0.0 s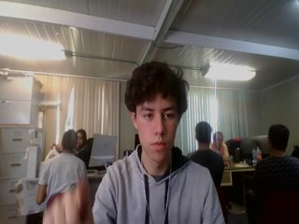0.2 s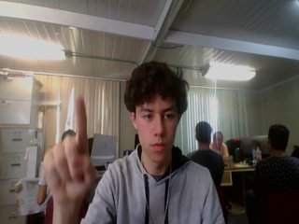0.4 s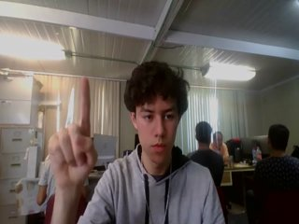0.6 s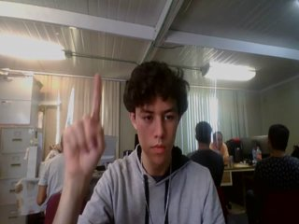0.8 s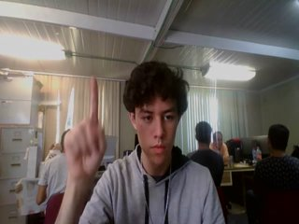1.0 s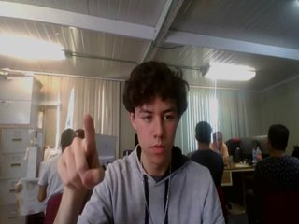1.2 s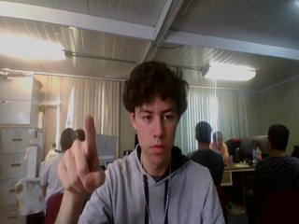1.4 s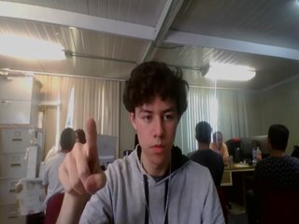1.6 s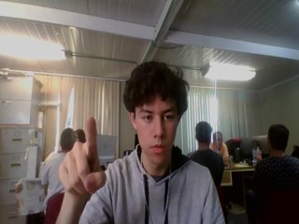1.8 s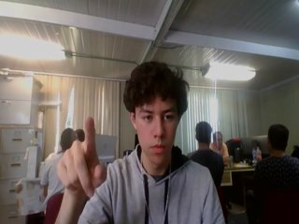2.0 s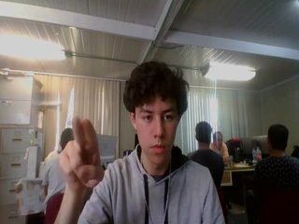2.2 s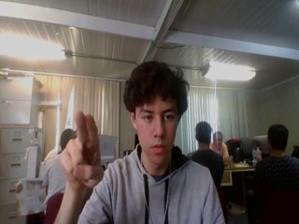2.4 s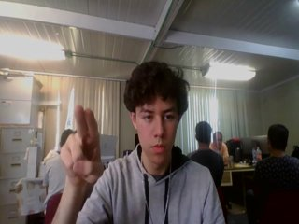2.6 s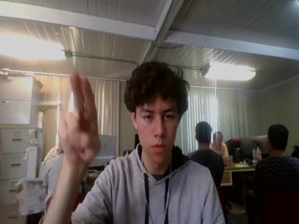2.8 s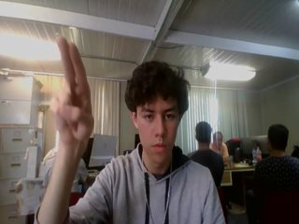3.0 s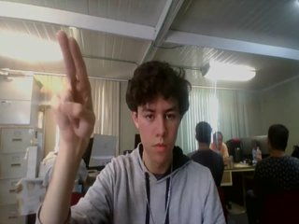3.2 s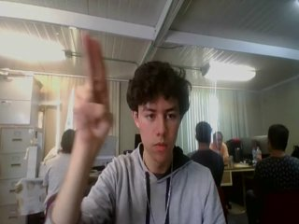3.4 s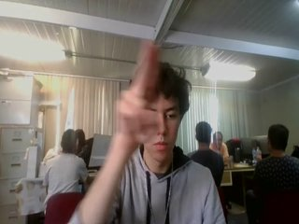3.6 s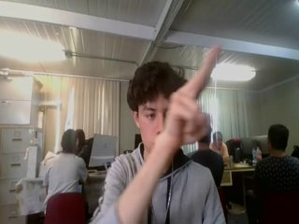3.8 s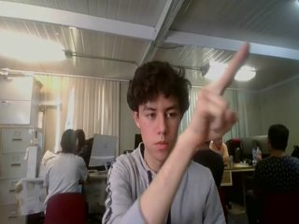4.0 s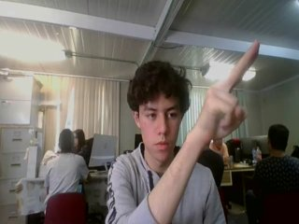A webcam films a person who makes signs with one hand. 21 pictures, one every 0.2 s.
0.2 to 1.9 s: Click with one finger.
2.0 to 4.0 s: Pointing with two fingers.
